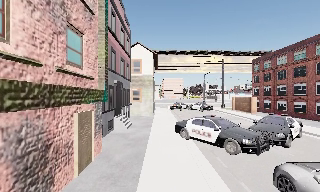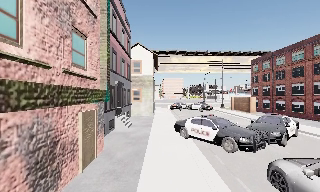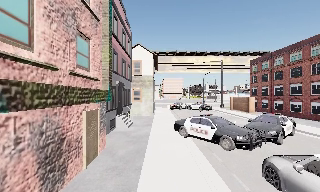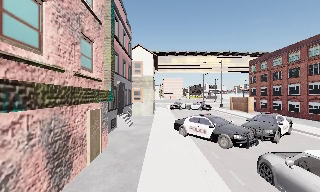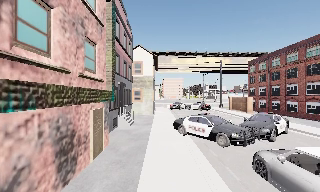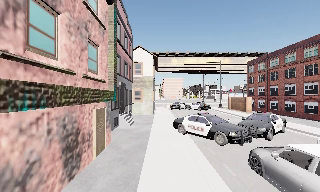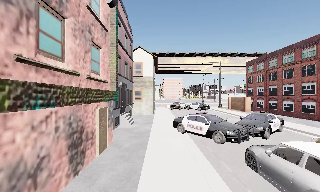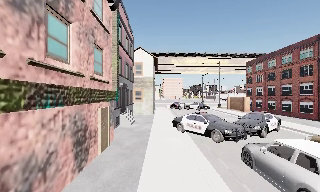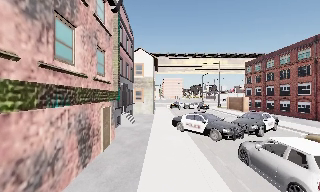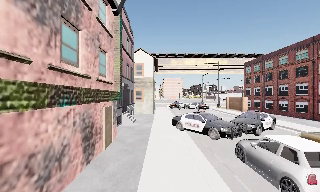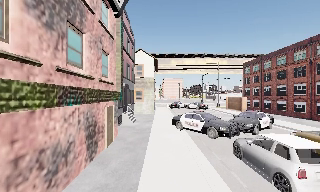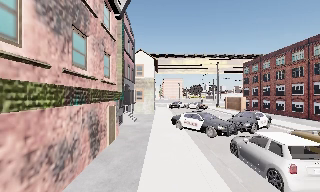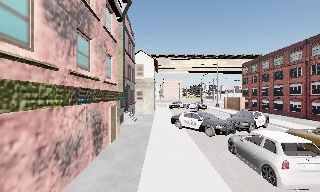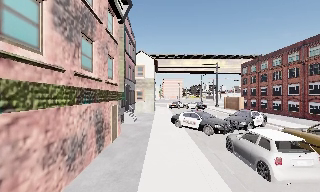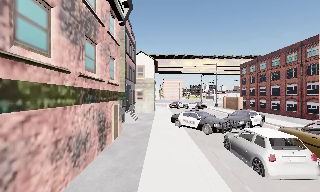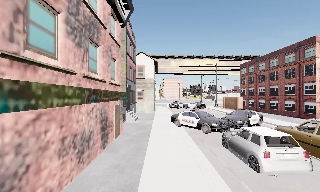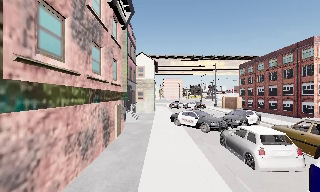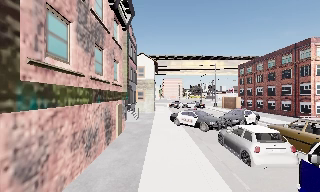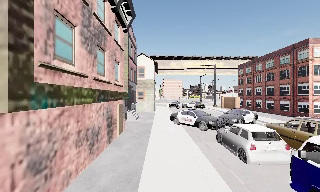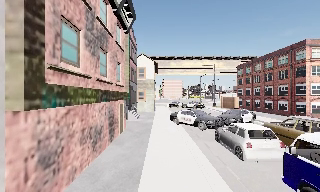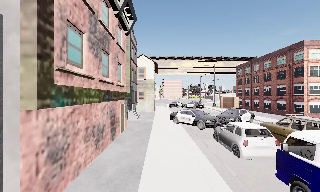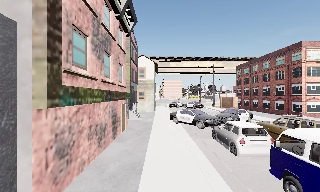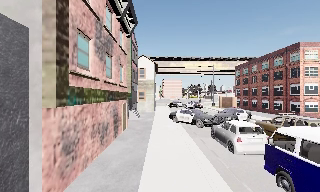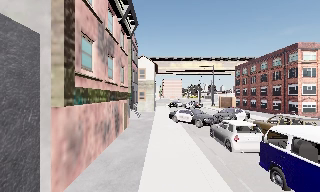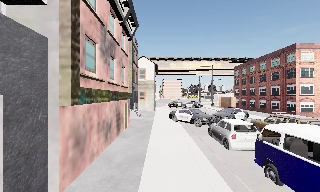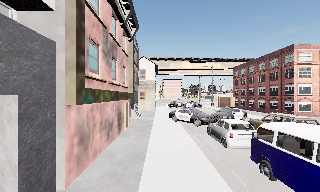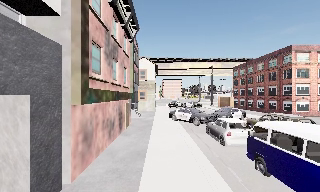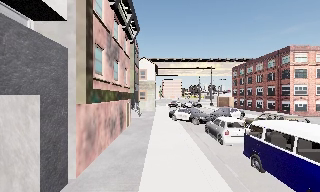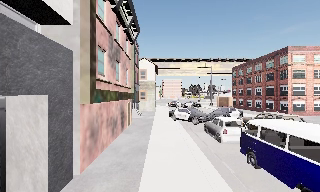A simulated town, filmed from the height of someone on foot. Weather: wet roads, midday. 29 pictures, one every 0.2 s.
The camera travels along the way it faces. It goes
backward.
0.0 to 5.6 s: The camera travels backward, about 8 m, so what stands in front gets smaller.
The film runs backward here.
